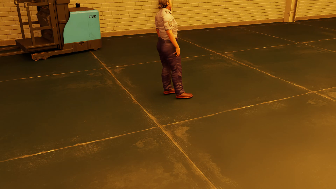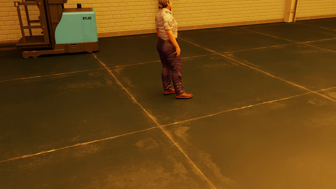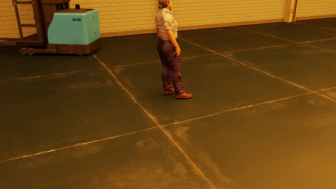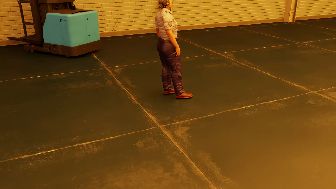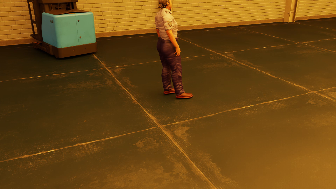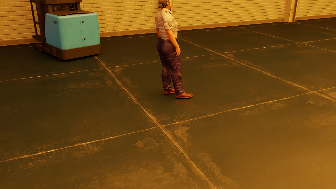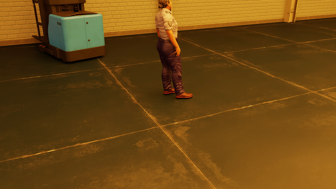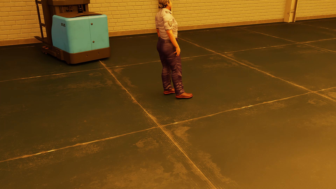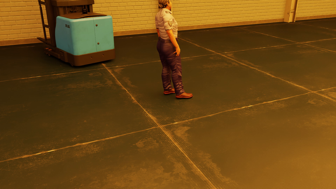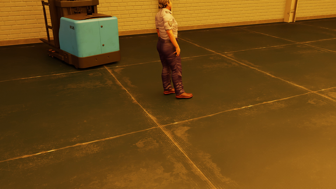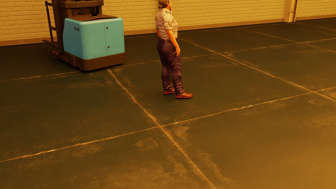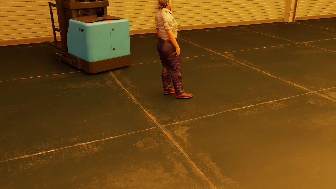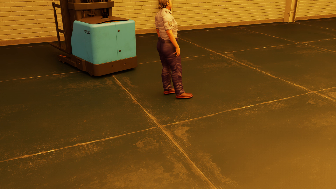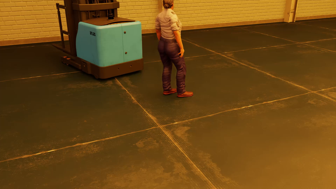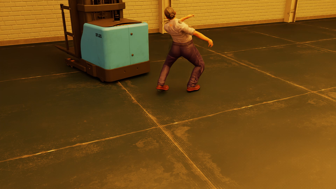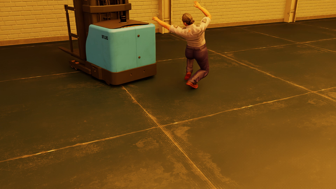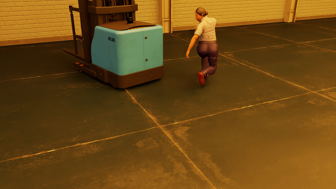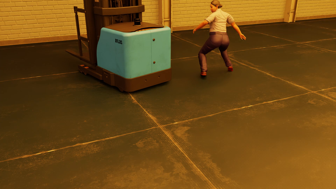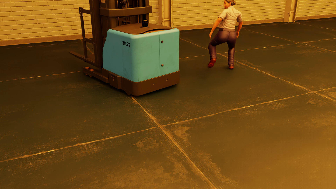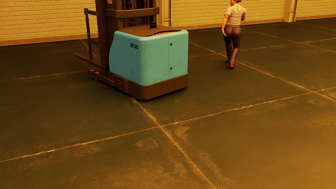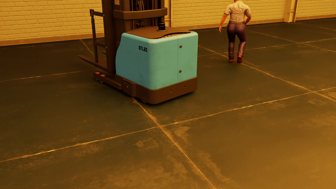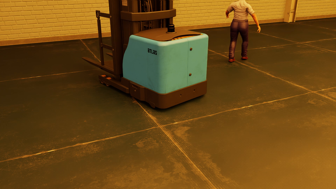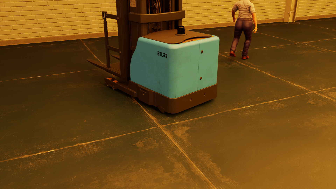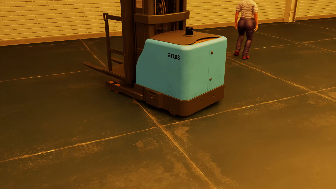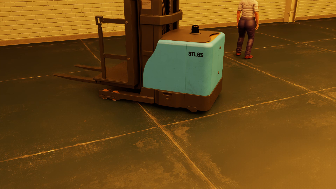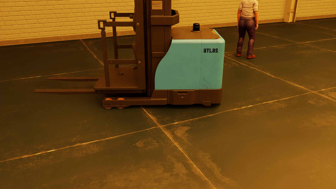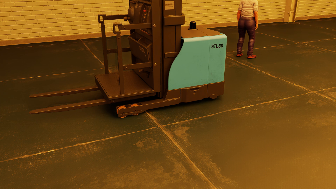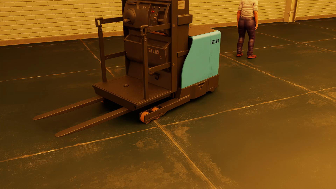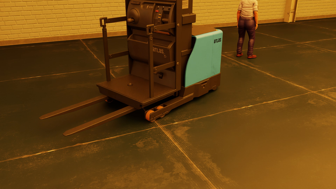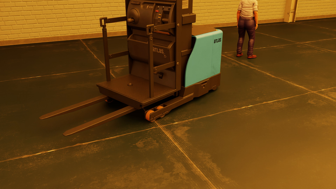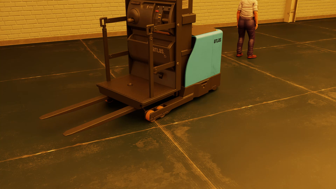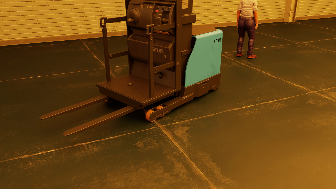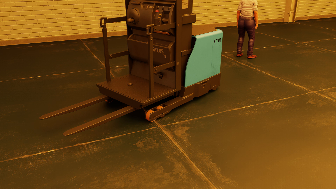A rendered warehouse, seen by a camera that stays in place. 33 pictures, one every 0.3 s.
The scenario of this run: Near miss between a forklift and a person.
